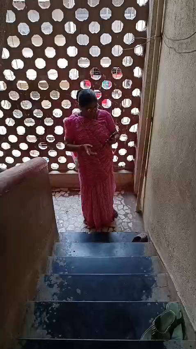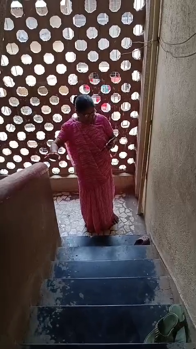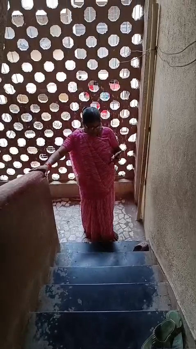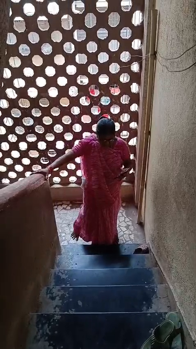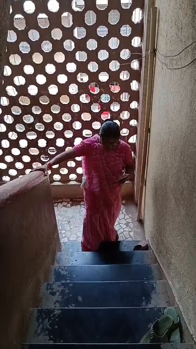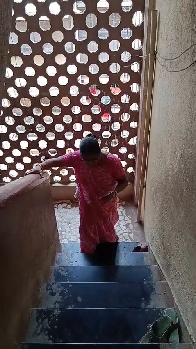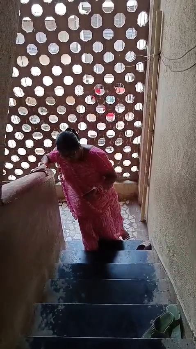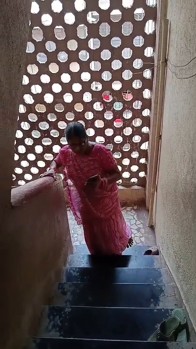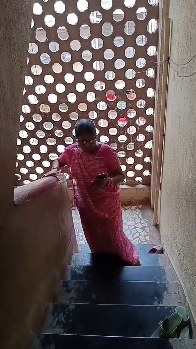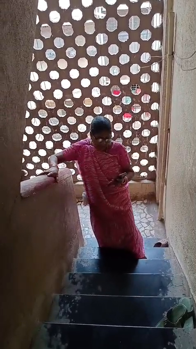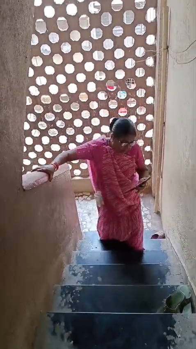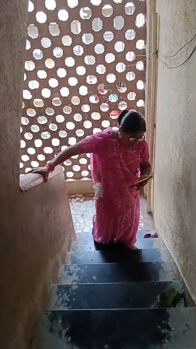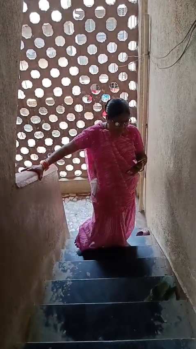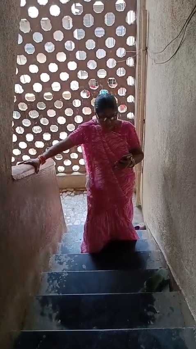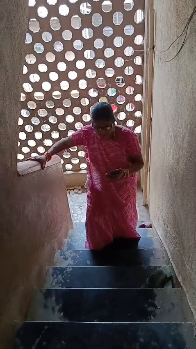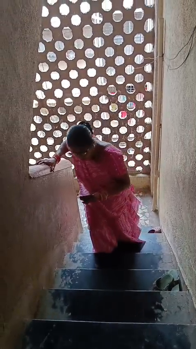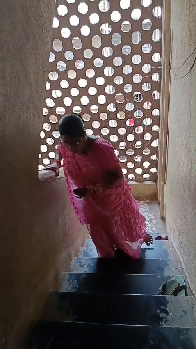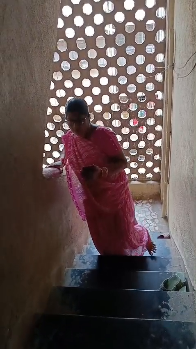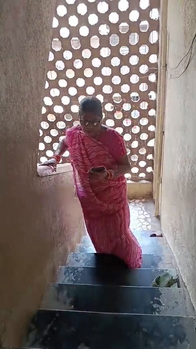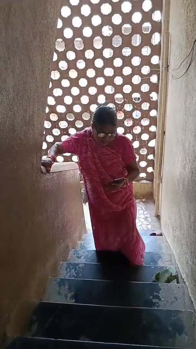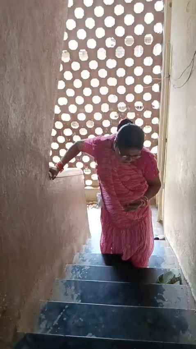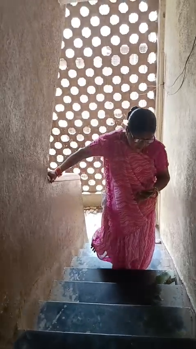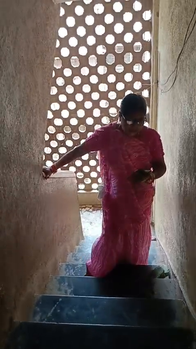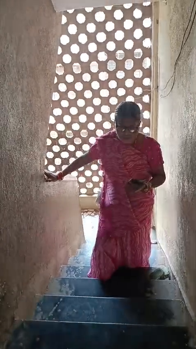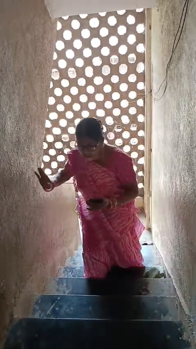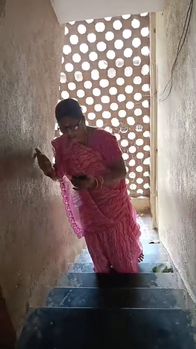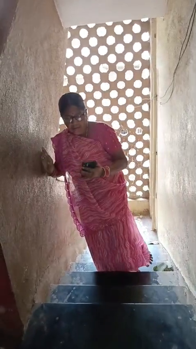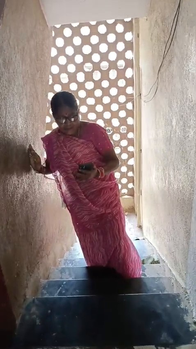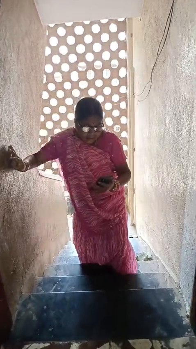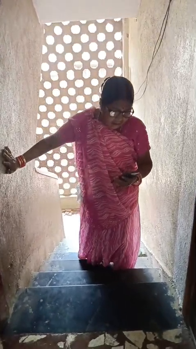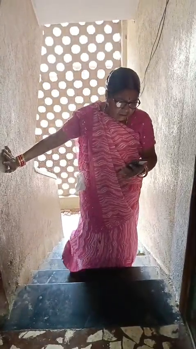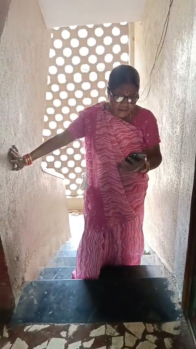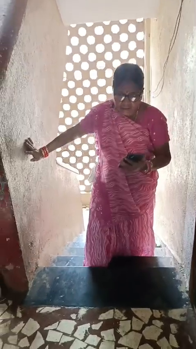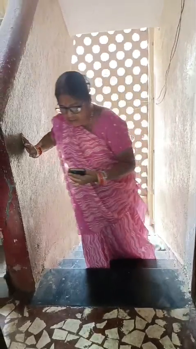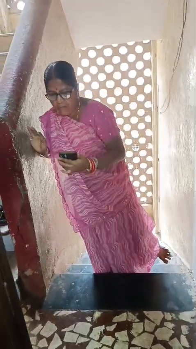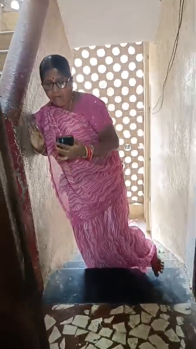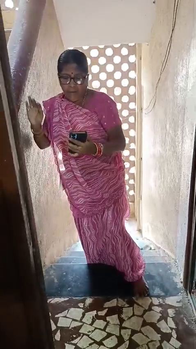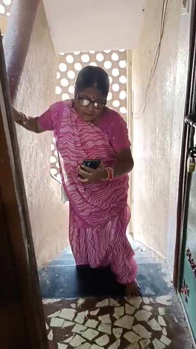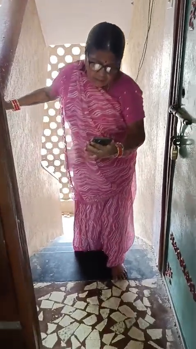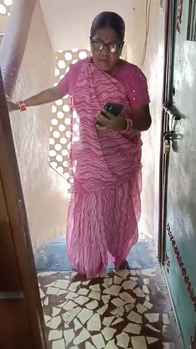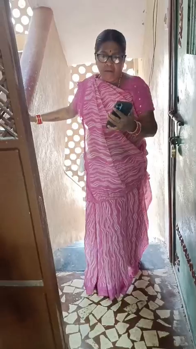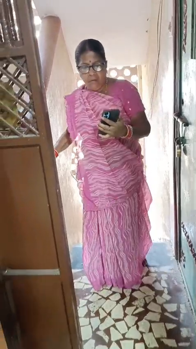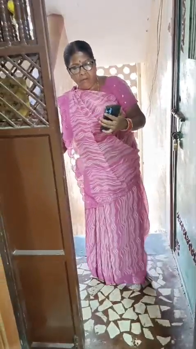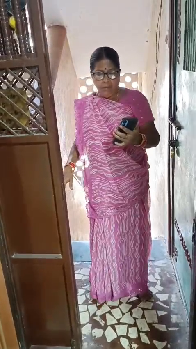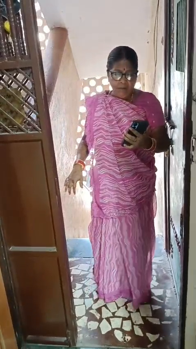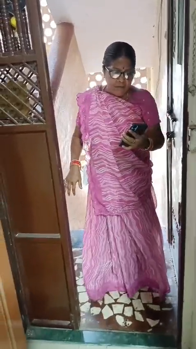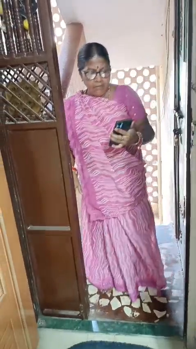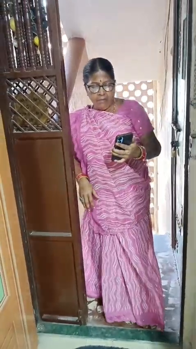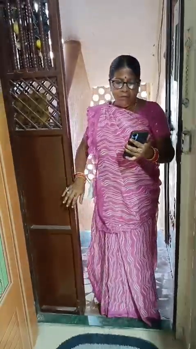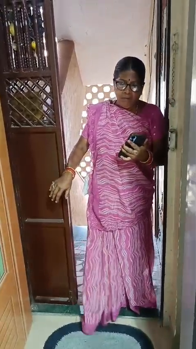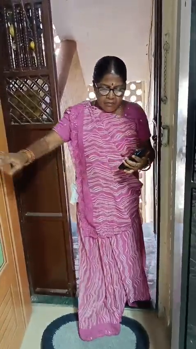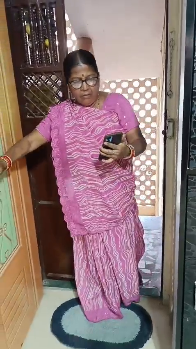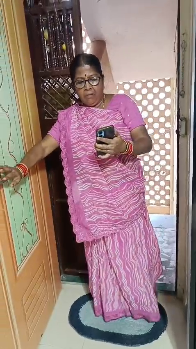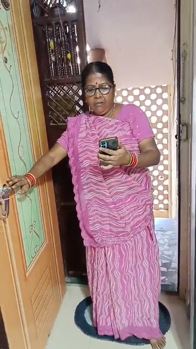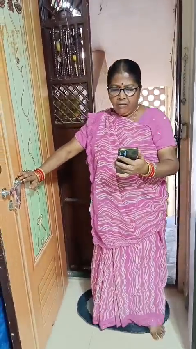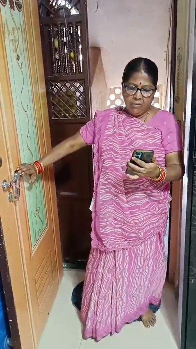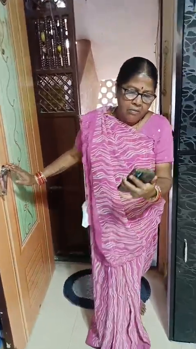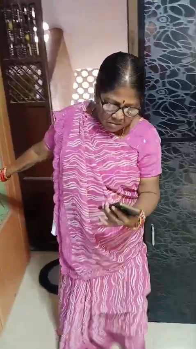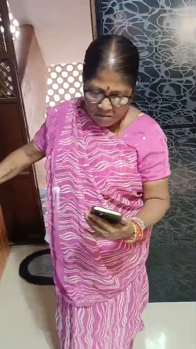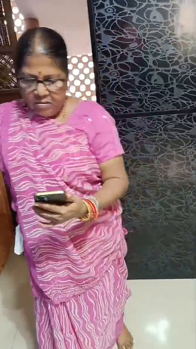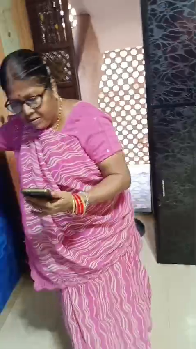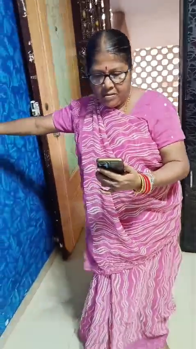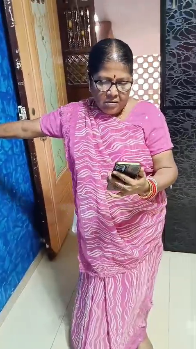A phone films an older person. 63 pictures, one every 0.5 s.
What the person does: Climbing stairs.
